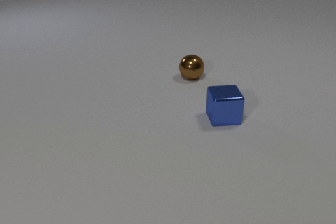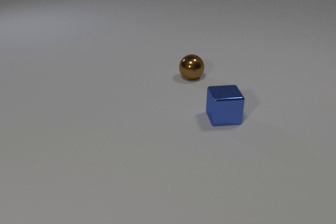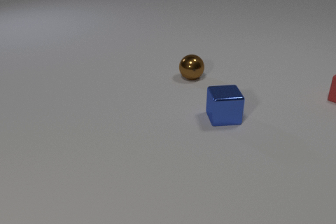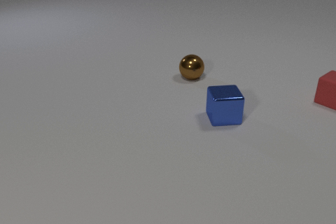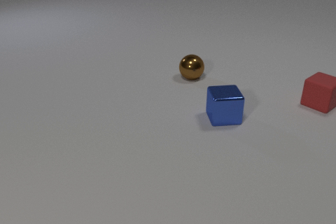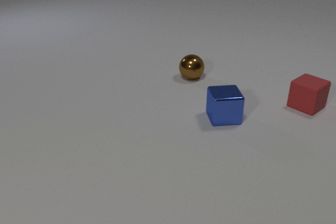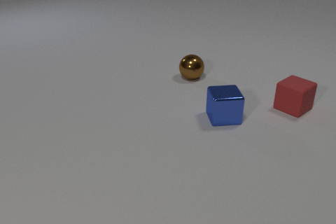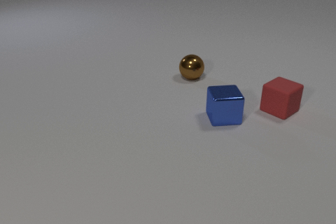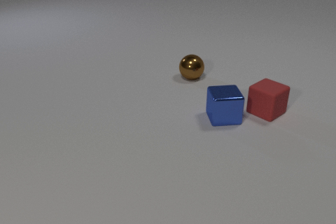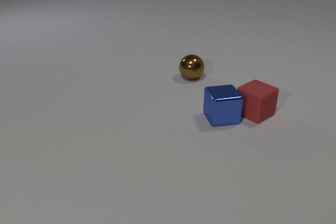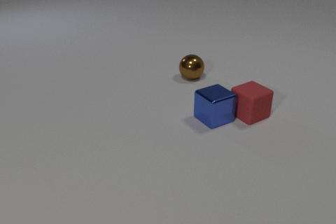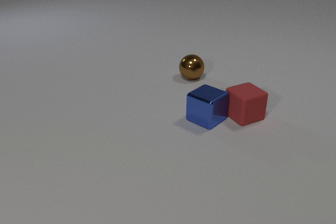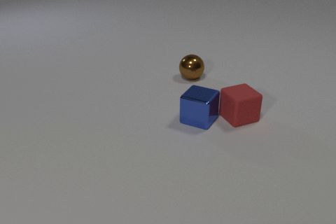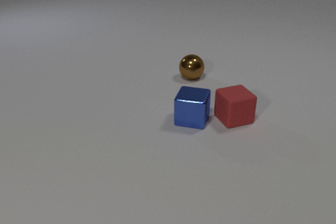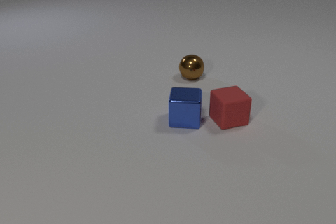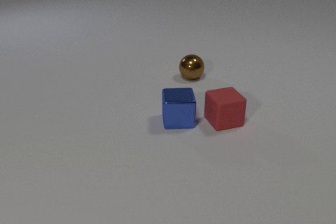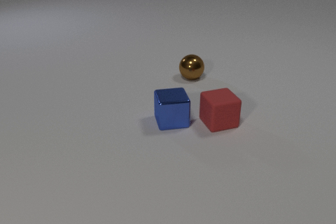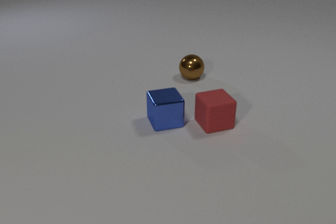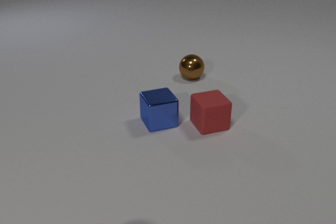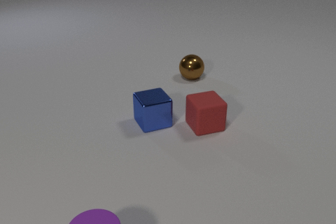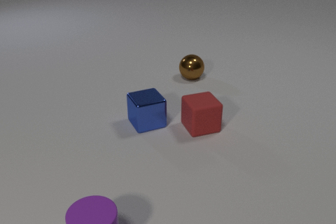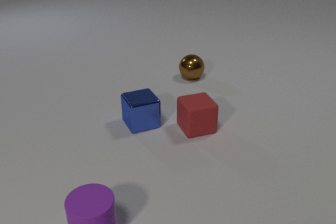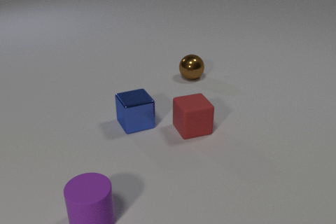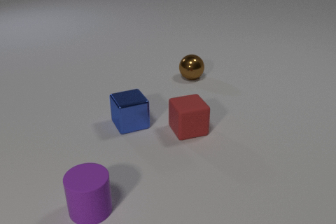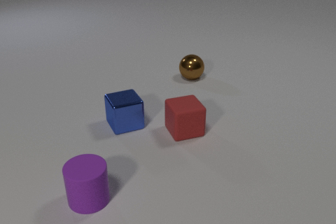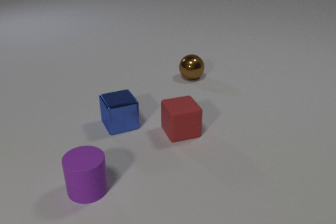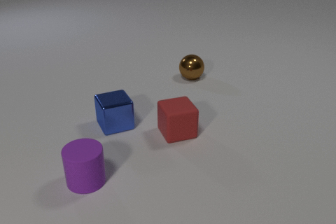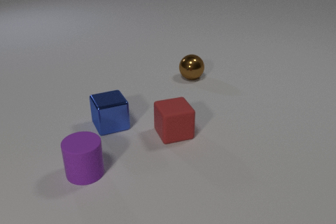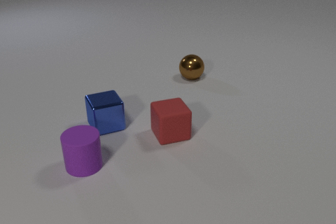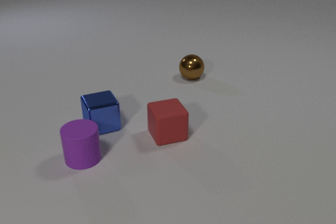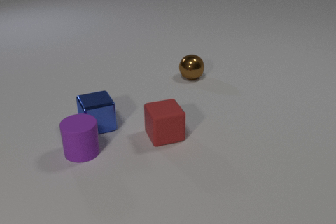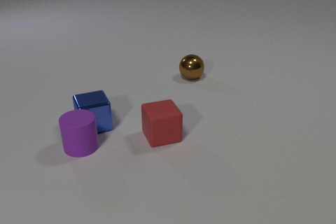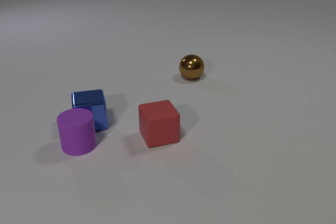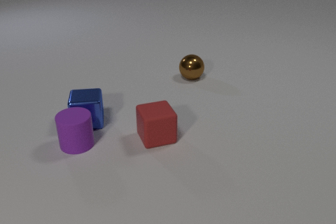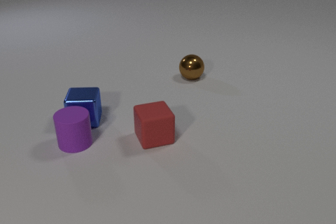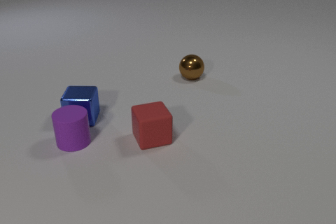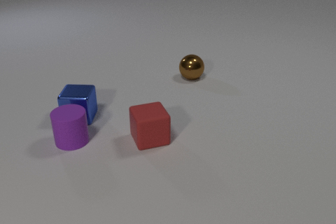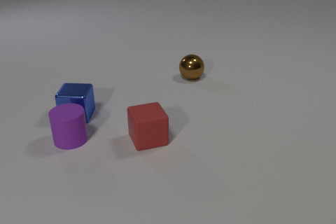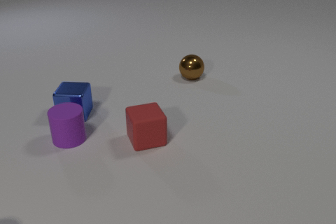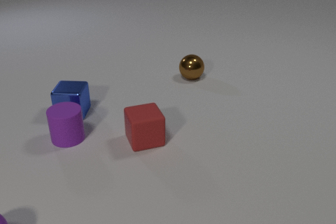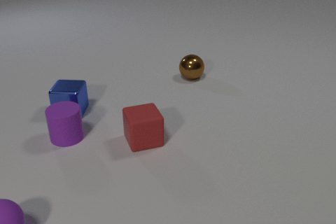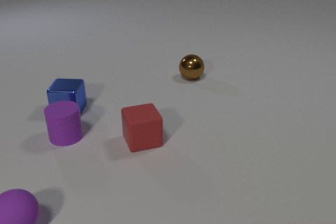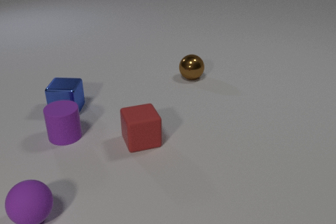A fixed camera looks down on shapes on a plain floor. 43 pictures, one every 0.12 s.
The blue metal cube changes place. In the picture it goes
to the left.
The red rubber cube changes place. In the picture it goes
to the left.
0.00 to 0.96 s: The red rubber cube comes in at the right edge, slides to the left and toward the camera.
0.96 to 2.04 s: The red rubber cube slides to the left and toward the camera, spins so that its near face slides to the left, clockwise seen from above. The blue metal cube slides to the left, spins counterclockwise seen from above by about 105 degrees, its near face sliding to the right. The red rubber cube and the blue metal cube collide.
2.04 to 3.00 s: The red rubber cube slides to the left and toward the camera. The blue metal cube slides to the left. The purple rubber cylinder comes in at the bottom edge, slides away from the camera.
3.00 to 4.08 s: The red rubber cube slides to the left and toward the camera. The blue metal cube slides to the left and away from the camera, spins clockwise seen from above by about 15 degrees, its near face sliding to the left. The purple rubber cylinder slides away from the camera. The blue metal cube and the purple rubber cylinder collide.
4.08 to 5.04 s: The red rubber cube slides to the left. The blue metal cube slides away from the camera and to the left. The purple rubber cylinder slides away from the camera and to the left. The purple rubber sphere comes in at the bottom edge, rolls to the right and away from the camera.
What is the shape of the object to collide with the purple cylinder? cube.
Are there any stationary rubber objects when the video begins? no.
What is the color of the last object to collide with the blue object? purple.
